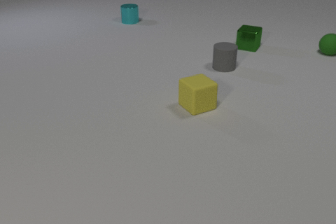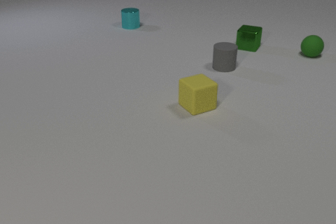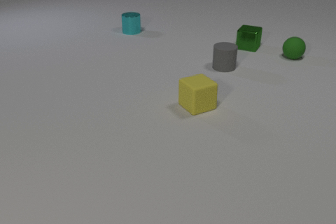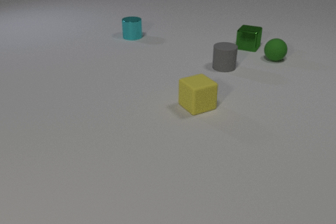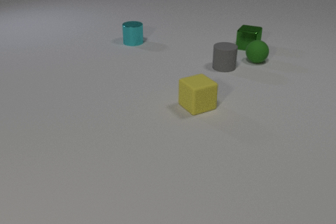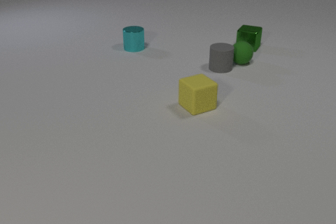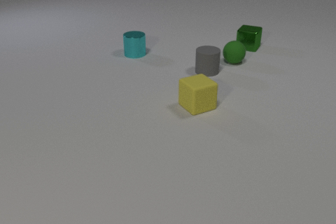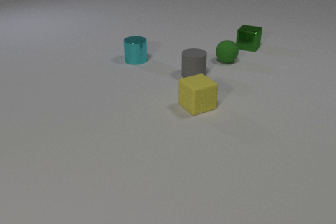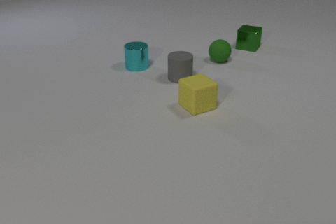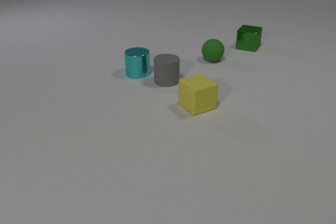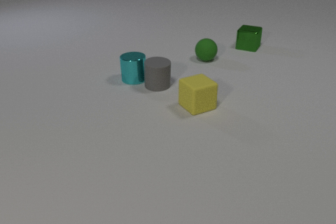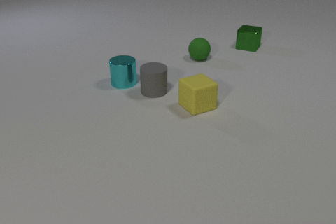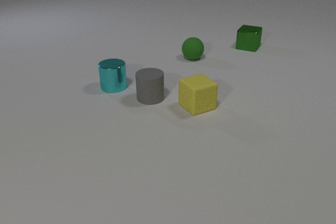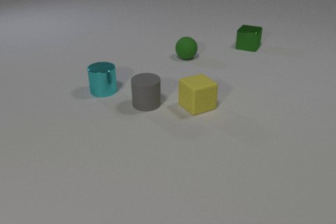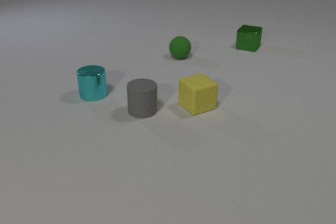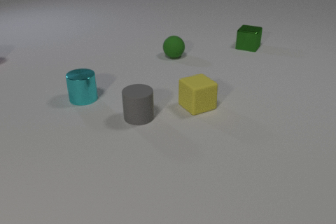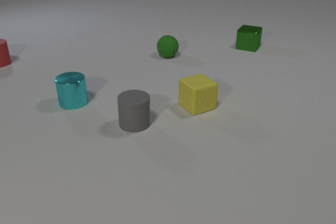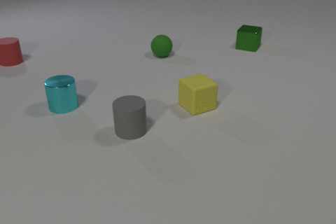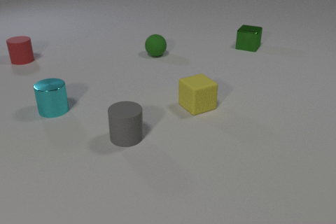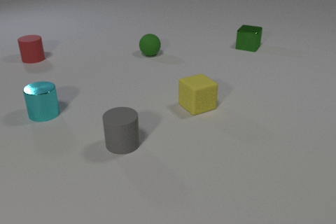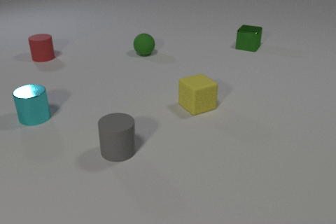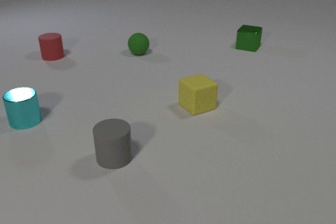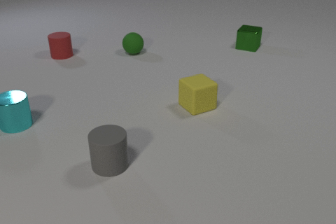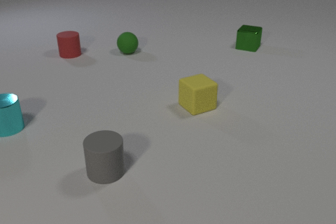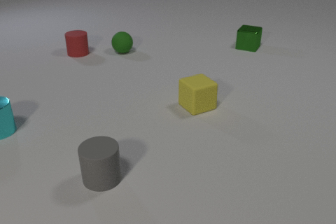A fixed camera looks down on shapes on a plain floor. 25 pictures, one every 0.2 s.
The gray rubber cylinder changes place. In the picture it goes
toward the camera.
The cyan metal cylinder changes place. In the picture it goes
toward the camera.
0.0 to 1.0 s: The green rubber sphere rolls to the left and toward the camera. The cyan metal cylinder slides toward the camera. The green rubber sphere and the gray rubber cylinder collide.
1.0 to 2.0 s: The green rubber sphere rolls to the left. The gray rubber cylinder slides to the left and toward the camera. The cyan metal cylinder slides toward the camera. The gray rubber cylinder and the cyan metal cylinder collide.
2.0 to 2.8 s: The green rubber sphere rolls to the left. The gray rubber cylinder slides toward the camera. The cyan metal cylinder slides to the left and toward the camera.
2.8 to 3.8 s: The green rubber sphere rolls to the left. The gray rubber cylinder slides toward the camera. The cyan metal cylinder slides to the left and toward the camera. The red rubber cylinder comes in at the left edge, slides to the right.
3.8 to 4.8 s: The green rubber sphere rolls to the left. The gray rubber cylinder slides toward the camera. The cyan metal cylinder slides to the left and toward the camera. The red rubber cylinder slides to the right.
What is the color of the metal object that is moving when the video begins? cyan.
What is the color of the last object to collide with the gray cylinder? cyan.
Are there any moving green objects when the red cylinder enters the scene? yes.
